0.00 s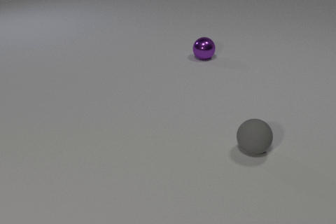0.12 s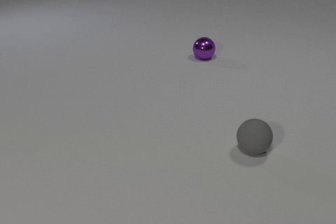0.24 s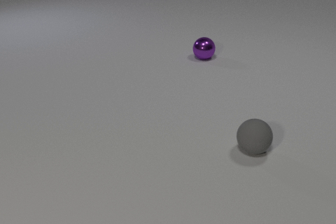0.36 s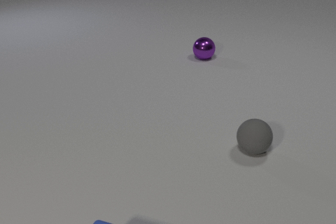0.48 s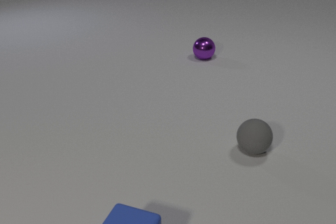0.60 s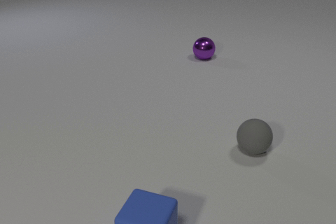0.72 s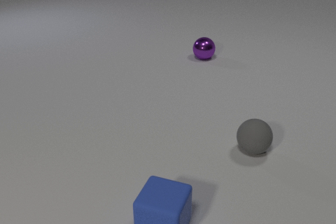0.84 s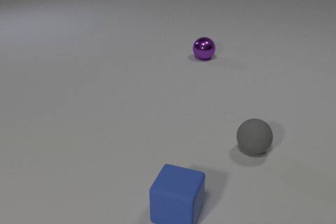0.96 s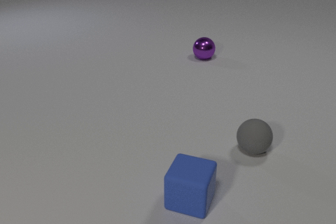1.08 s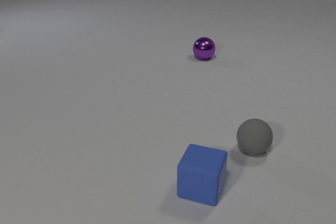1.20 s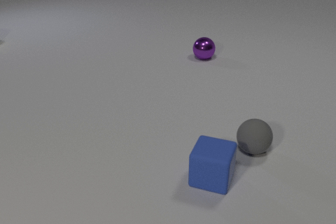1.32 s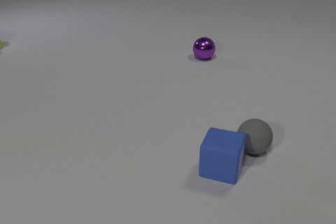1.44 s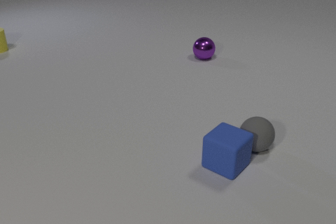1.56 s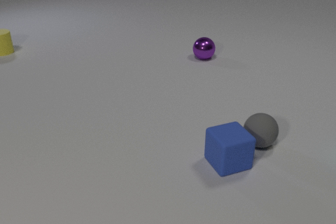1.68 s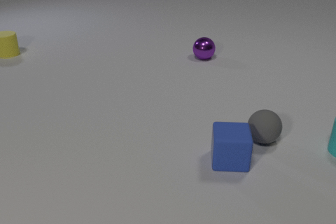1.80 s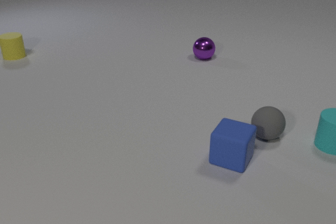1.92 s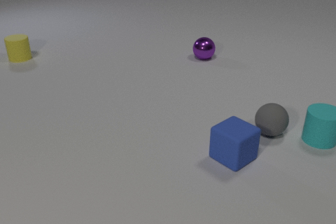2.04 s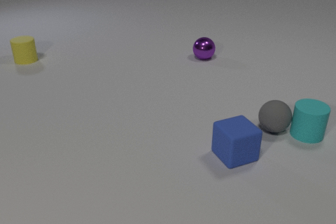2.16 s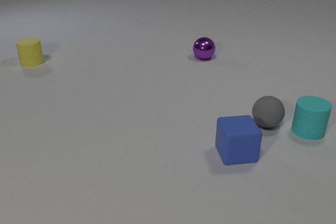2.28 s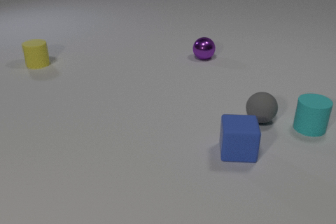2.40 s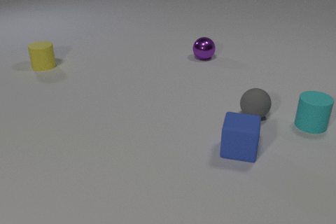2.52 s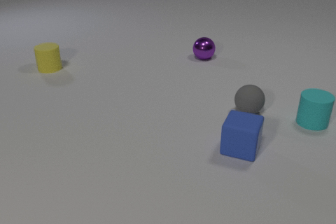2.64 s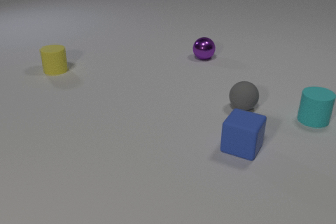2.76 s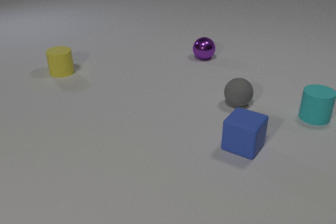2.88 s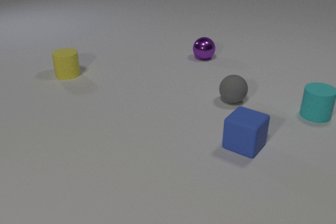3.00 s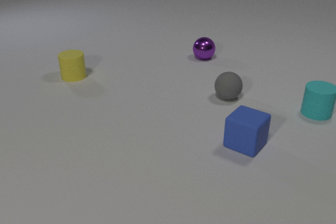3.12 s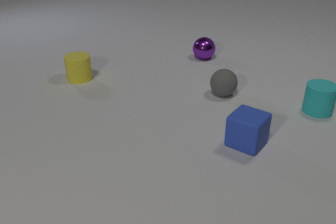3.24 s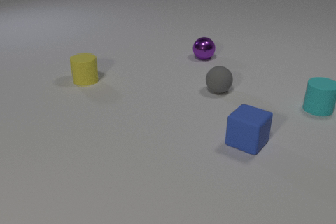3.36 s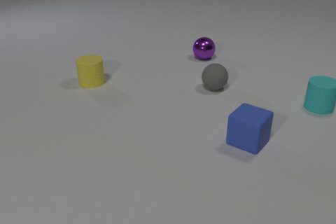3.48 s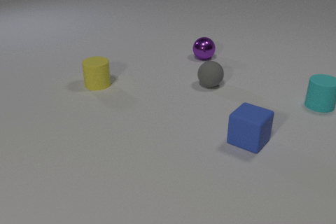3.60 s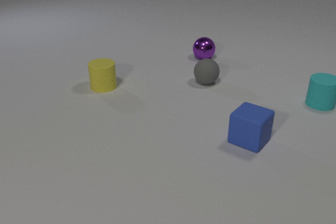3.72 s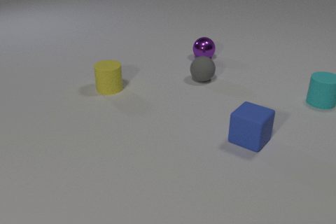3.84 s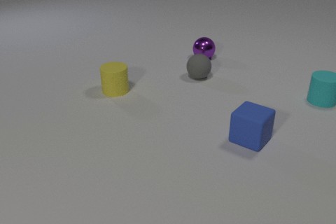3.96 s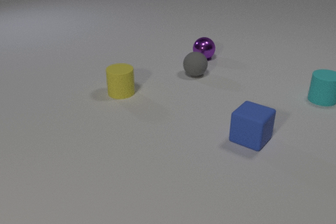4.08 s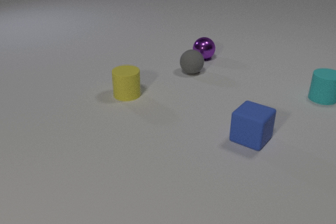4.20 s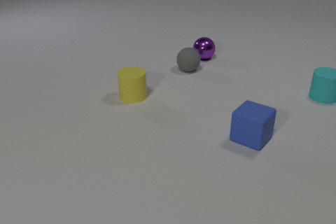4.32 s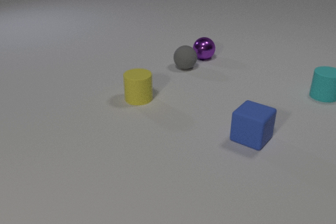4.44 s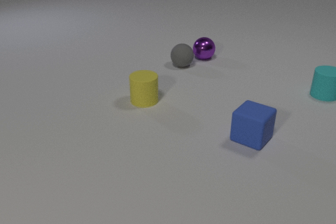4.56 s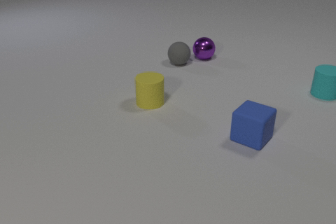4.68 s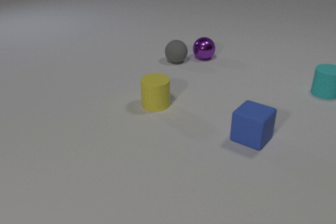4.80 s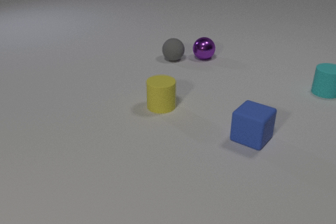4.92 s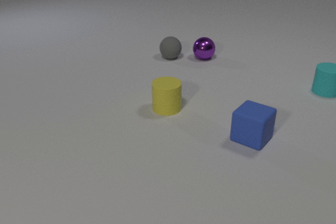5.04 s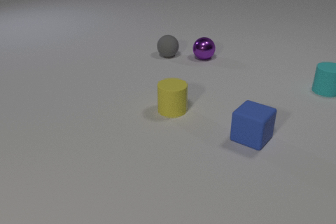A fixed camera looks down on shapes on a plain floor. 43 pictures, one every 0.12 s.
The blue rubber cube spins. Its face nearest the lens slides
to the left.
The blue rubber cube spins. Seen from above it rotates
clockwise.
0.00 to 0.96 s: The blue rubber cube comes in at the bottom edge, slides away from the camera and to the right.
0.96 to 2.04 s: The blue rubber cube slides away from the camera and to the right, spins so that its near face slides to the left, clockwise seen from above. The gray rubber sphere rolls away from the camera and to the right. The cyan rubber cylinder comes in at the right edge, slides to the left and away from the camera. The yellow rubber cylinder comes in at the left edge, slides toward the camera and to the right. The blue rubber cube and the gray rubber sphere collide. The gray rubber sphere and the cyan rubber cylinder collide.
2.04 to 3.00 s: The blue rubber cube slides away from the camera and to the right, spins so that its near face slides to the left, clockwise seen from above. The gray rubber sphere rolls away from the camera and to the left. The cyan rubber cylinder slides away from the camera. The yellow rubber cylinder slides toward the camera and to the right.
3.00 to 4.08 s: The blue rubber cube slides away from the camera. The gray rubber sphere rolls away from the camera and to the left. The cyan rubber cylinder slides away from the camera. The yellow rubber cylinder slides to the right and toward the camera.
4.08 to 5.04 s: The gray rubber sphere rolls away from the camera and to the left. The cyan rubber cylinder slides away from the camera. The yellow rubber cylinder slides to the right and toward the camera.
Are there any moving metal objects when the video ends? no.
What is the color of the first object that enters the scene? blue.
What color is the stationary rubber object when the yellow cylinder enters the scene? gray.
